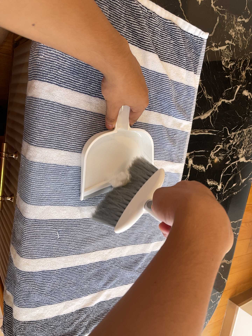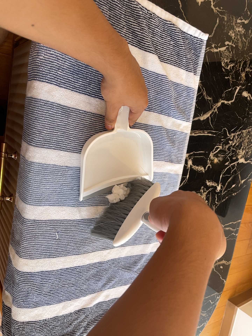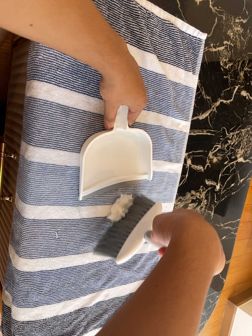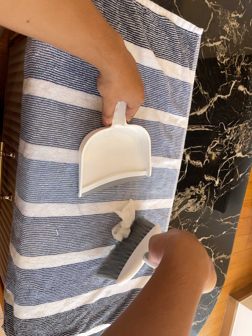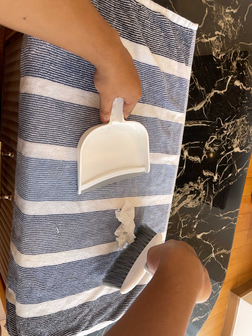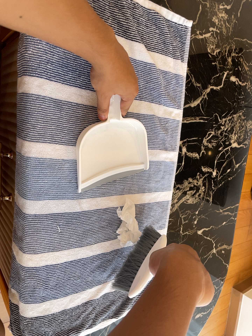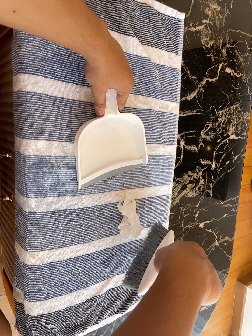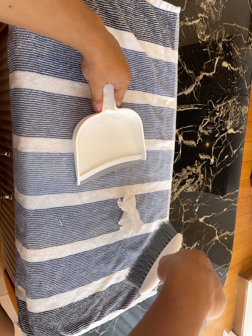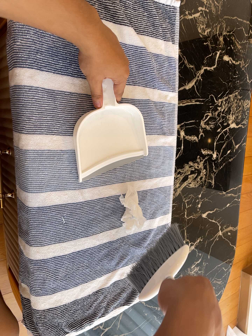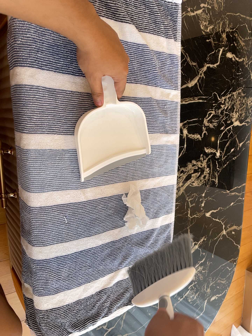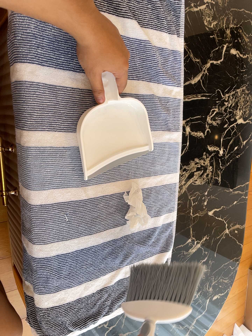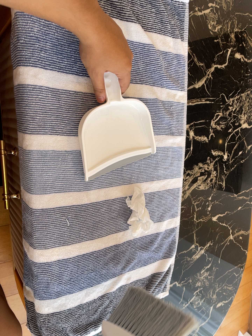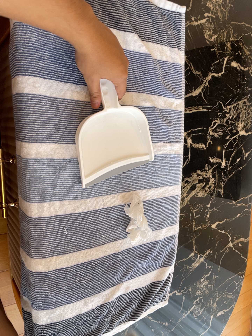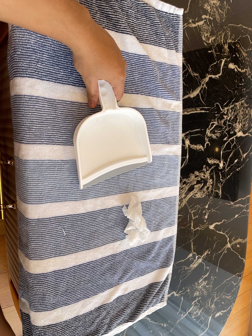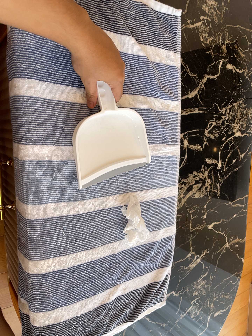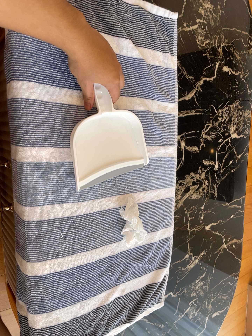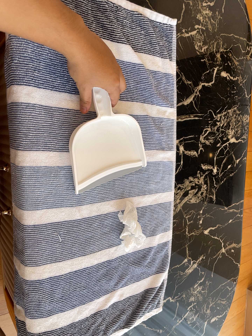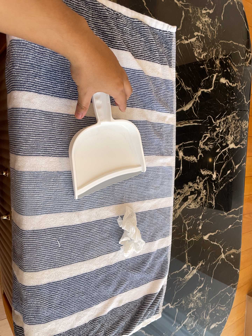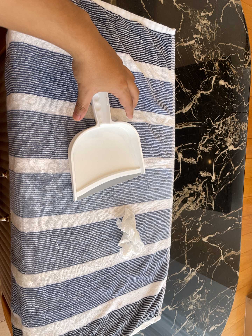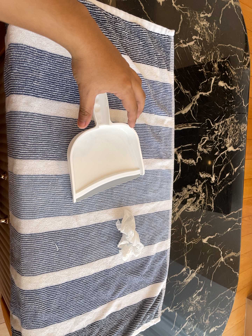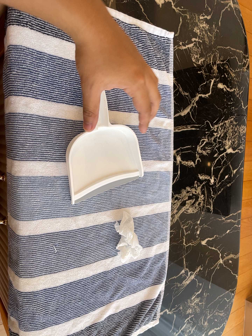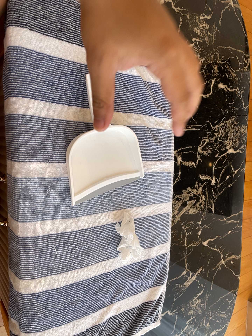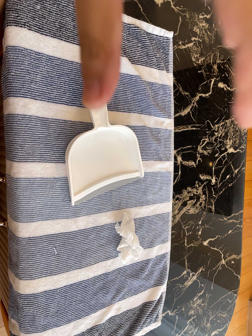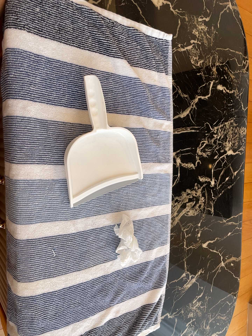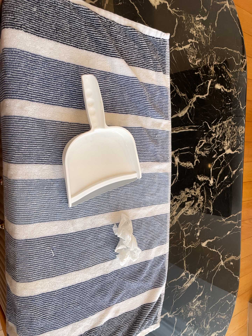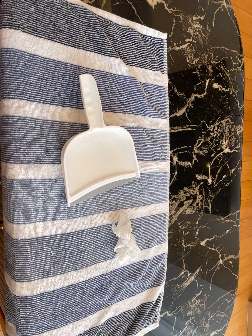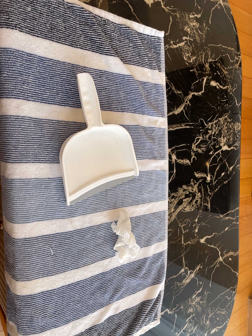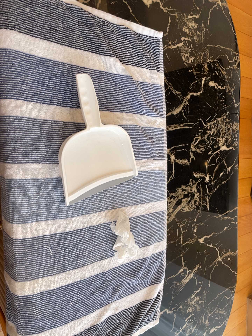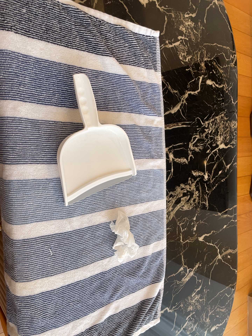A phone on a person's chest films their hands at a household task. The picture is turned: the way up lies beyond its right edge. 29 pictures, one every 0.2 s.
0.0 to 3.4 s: The camera rolls about its line of sight by about 10 degrees, and the scene rotates counterclockwise.
3.4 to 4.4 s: The camera keeps its place and its aim.
4.4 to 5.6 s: The camera shifts only a little, or ends up much as it began.
The film runs backward here.
